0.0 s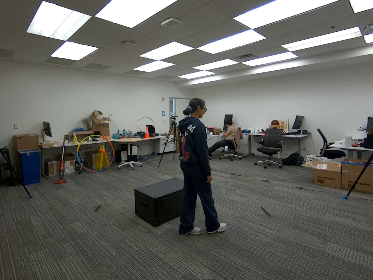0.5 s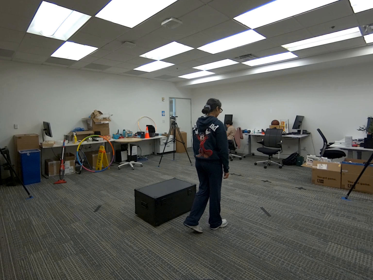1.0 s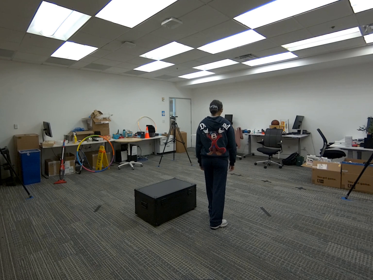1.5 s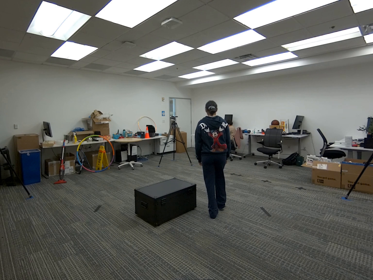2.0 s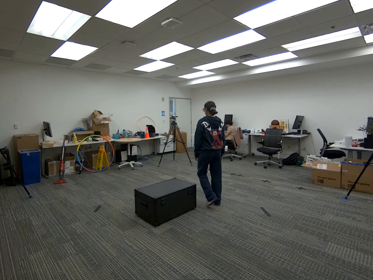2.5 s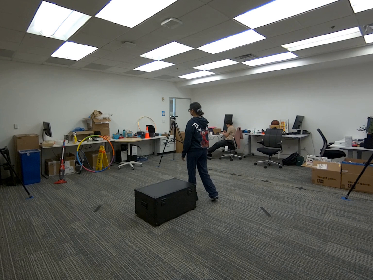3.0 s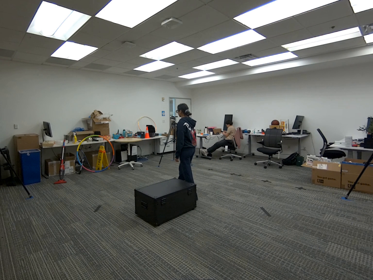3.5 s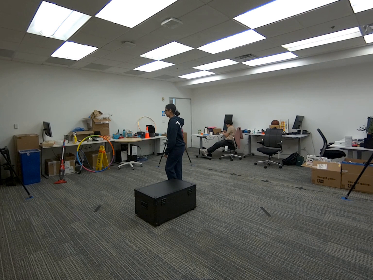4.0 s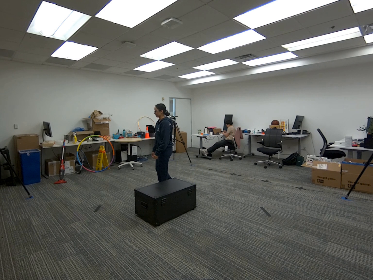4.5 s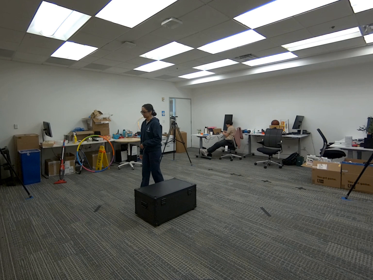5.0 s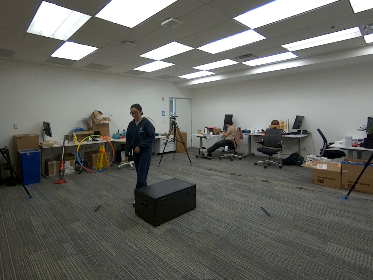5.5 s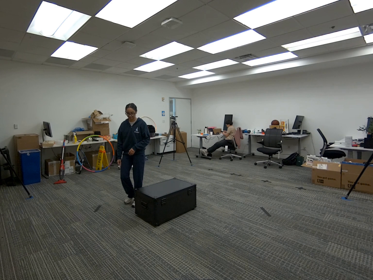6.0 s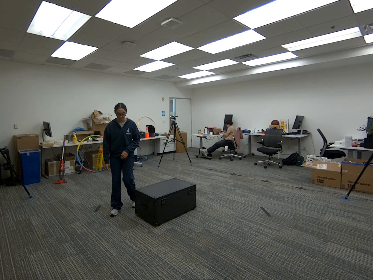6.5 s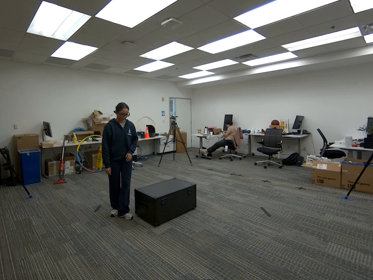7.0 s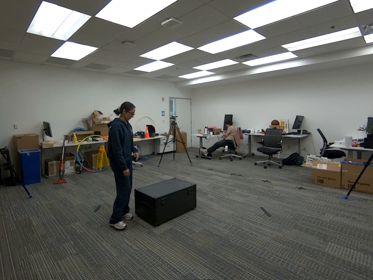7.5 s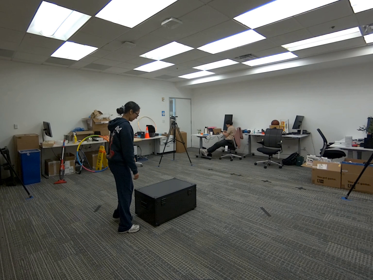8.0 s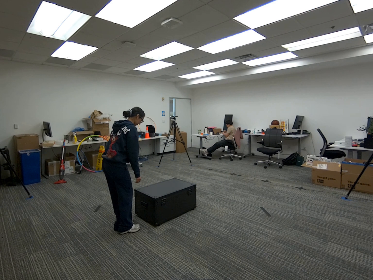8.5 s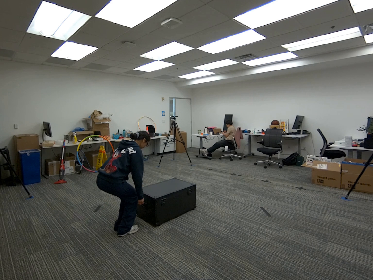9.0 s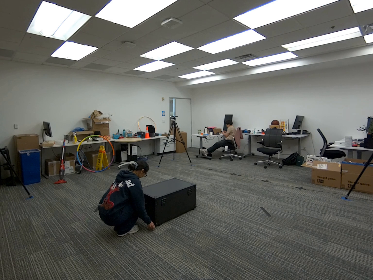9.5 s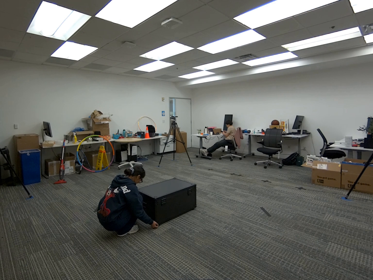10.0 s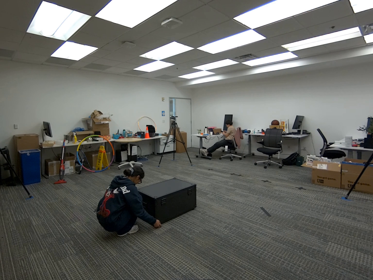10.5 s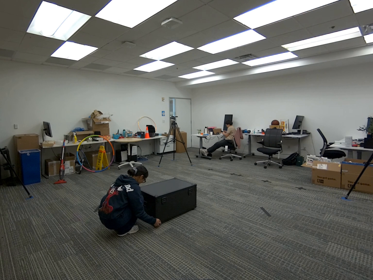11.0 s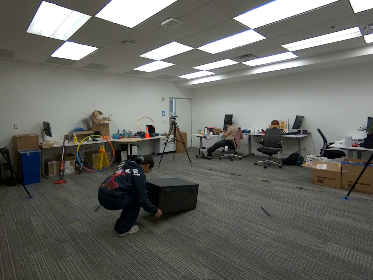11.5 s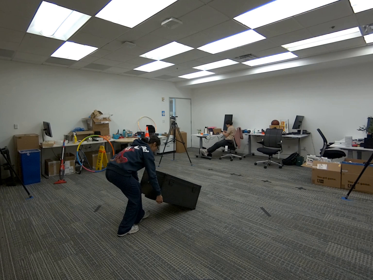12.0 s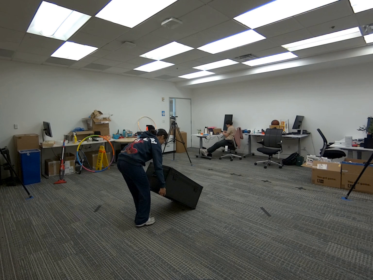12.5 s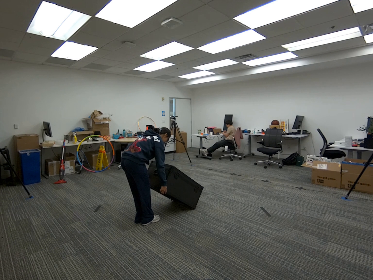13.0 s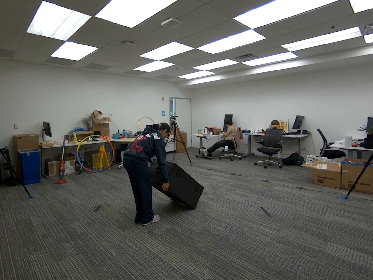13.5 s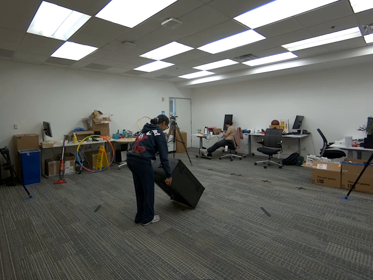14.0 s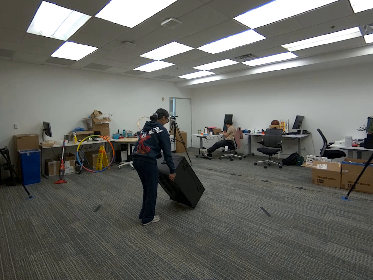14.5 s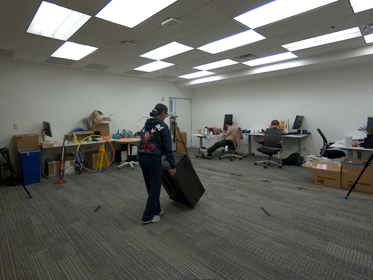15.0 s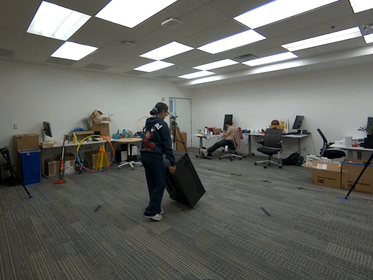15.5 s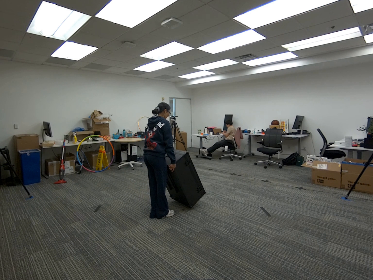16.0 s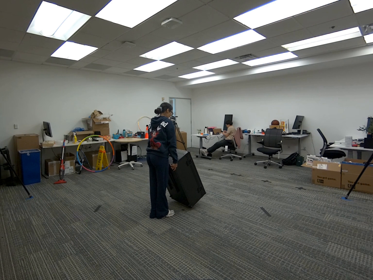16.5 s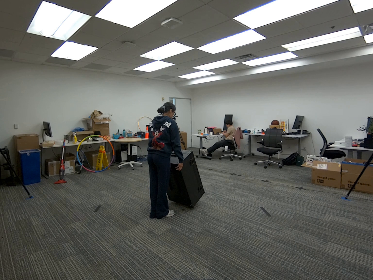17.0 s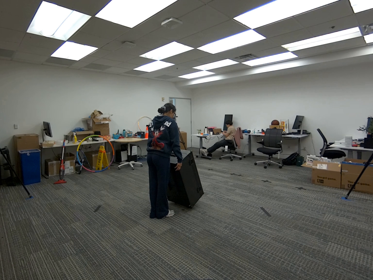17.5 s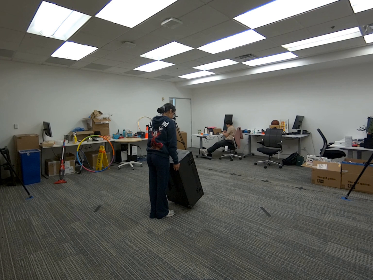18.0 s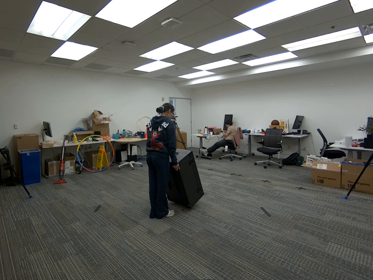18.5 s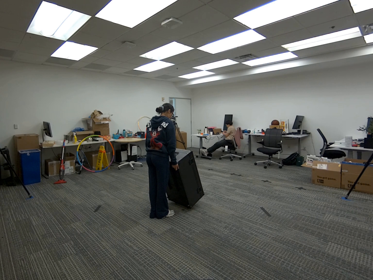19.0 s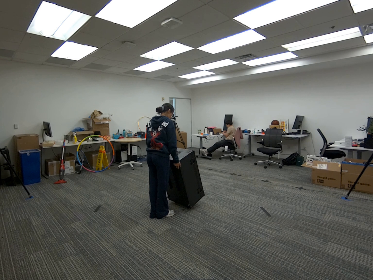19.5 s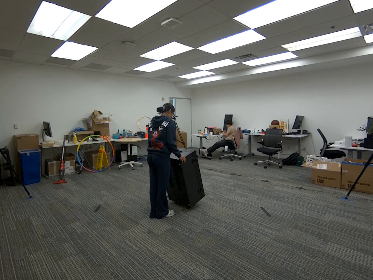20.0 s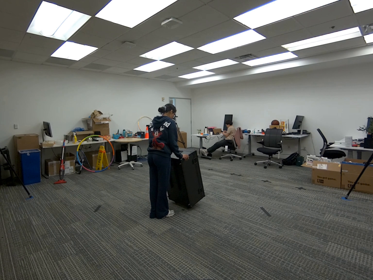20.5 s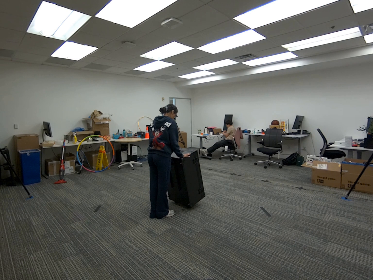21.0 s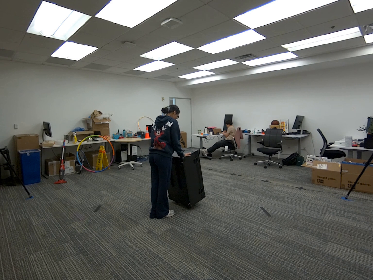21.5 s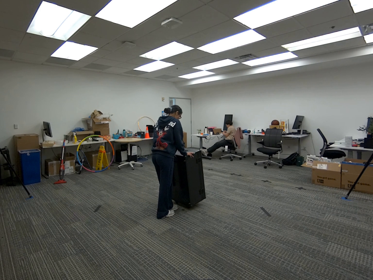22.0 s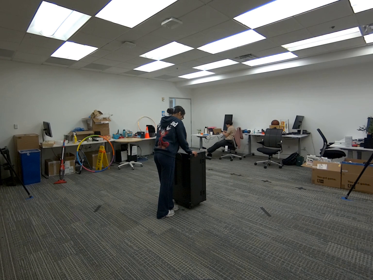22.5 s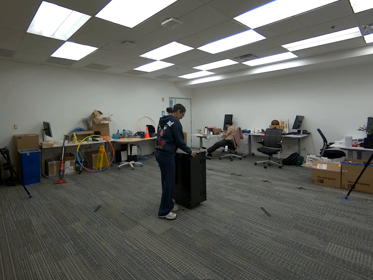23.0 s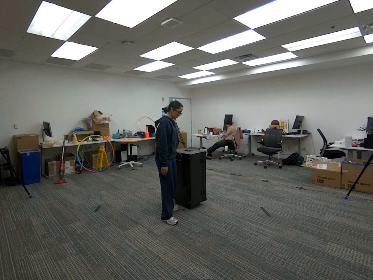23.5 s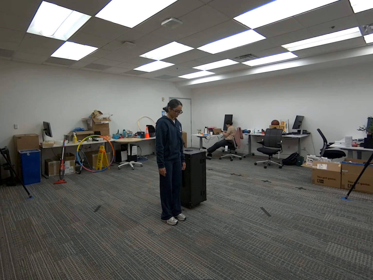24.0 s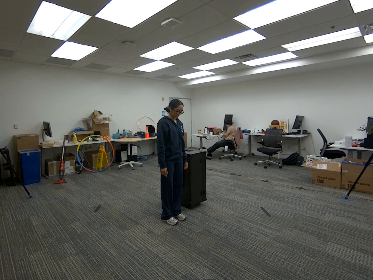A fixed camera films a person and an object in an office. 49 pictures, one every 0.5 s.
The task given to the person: Walk over to the G1 box and pick up the box and place it right up.
